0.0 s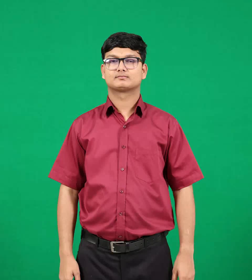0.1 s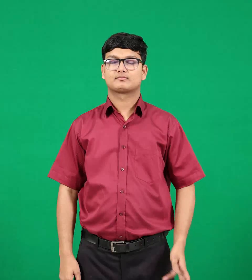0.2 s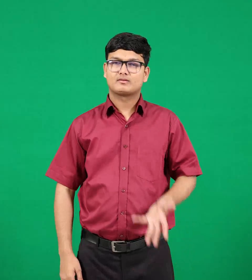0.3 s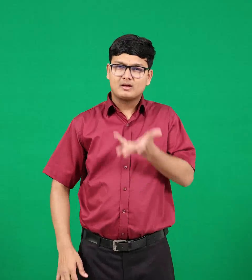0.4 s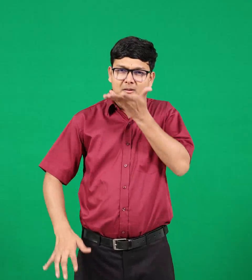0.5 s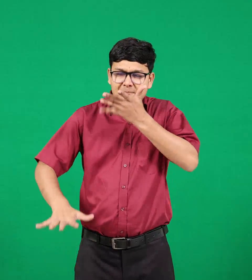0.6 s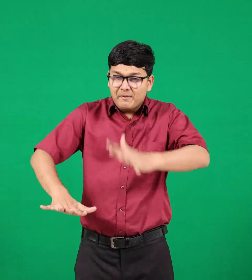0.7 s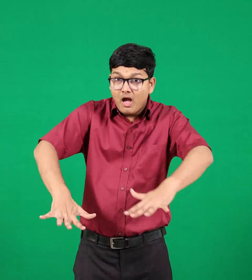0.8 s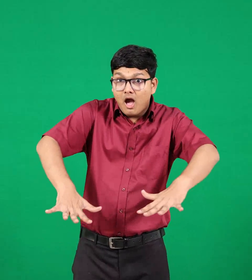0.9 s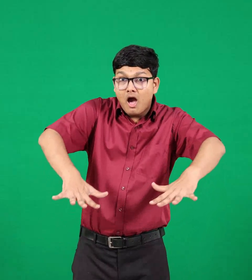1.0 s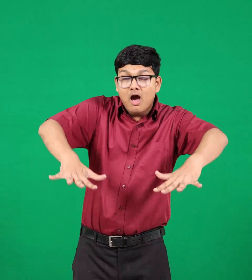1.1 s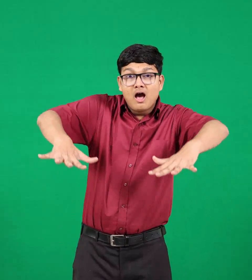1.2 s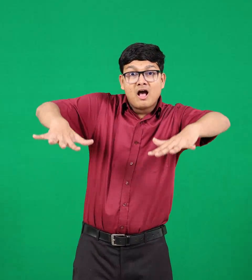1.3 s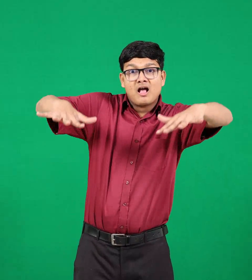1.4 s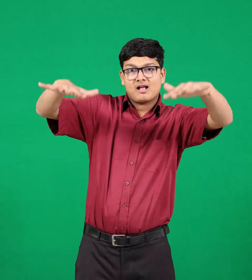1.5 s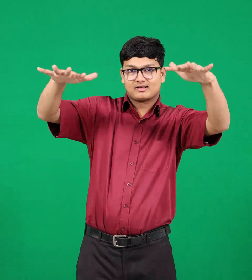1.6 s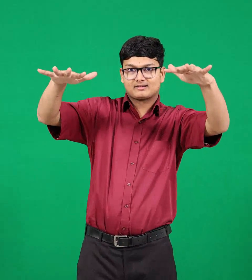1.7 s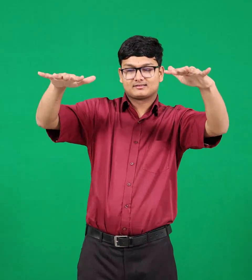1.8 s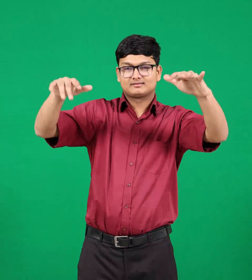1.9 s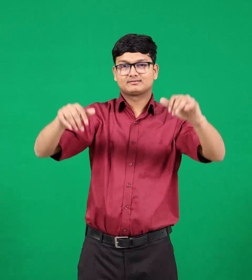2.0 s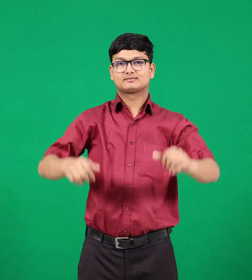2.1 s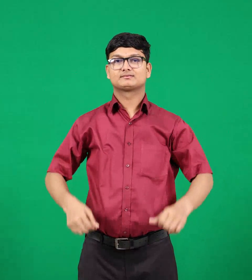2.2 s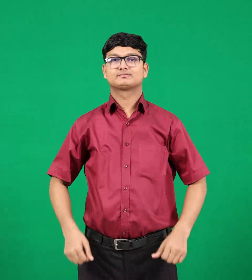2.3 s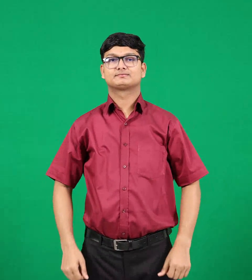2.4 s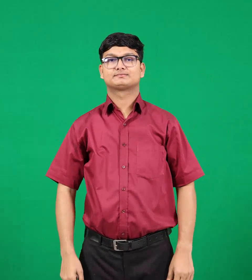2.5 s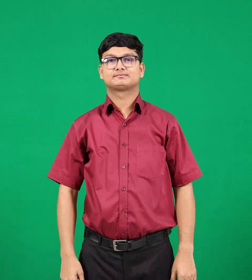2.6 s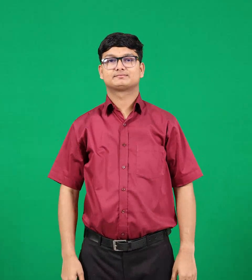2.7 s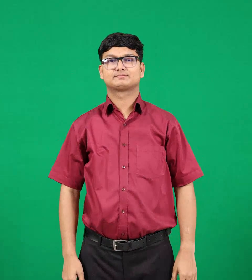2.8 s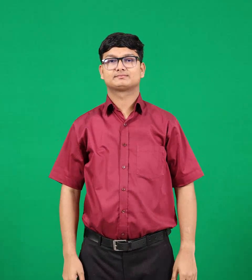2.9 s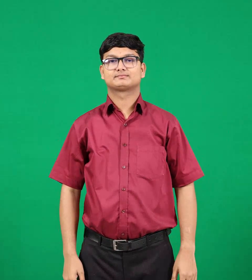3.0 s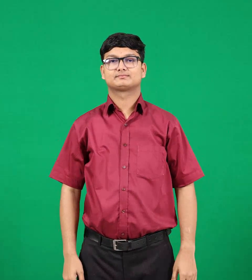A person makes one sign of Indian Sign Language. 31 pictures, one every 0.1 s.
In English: flood
